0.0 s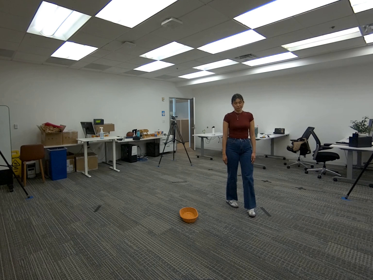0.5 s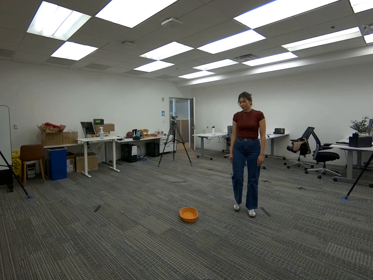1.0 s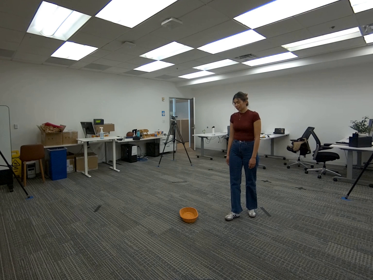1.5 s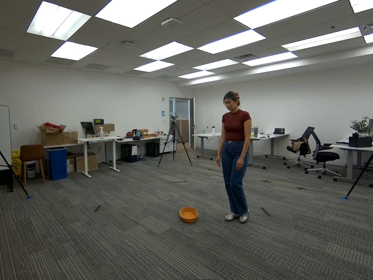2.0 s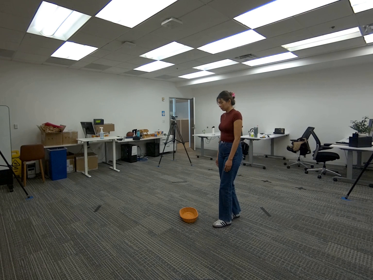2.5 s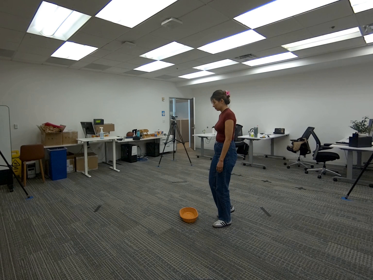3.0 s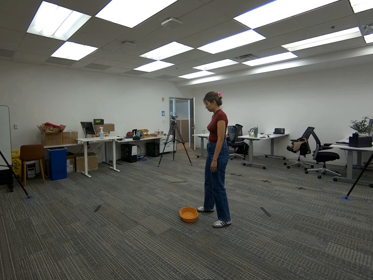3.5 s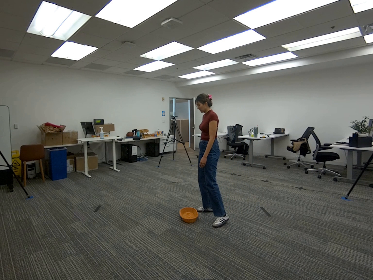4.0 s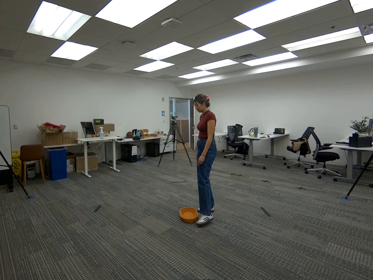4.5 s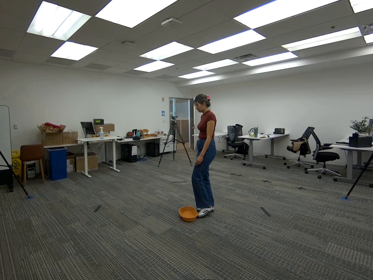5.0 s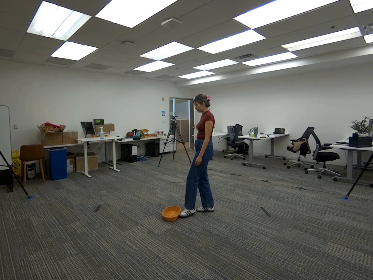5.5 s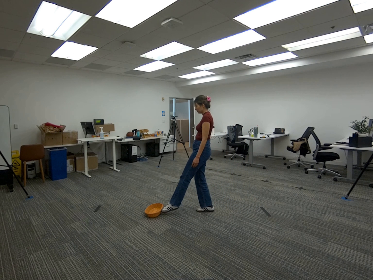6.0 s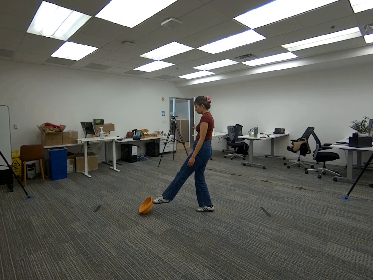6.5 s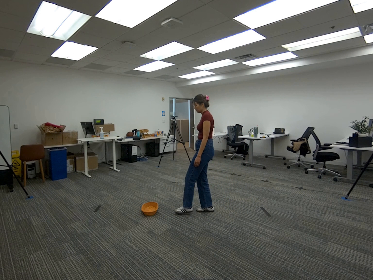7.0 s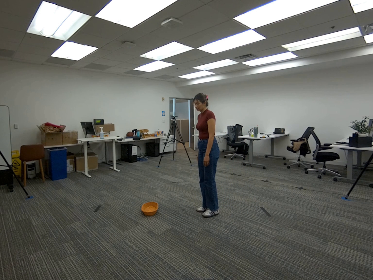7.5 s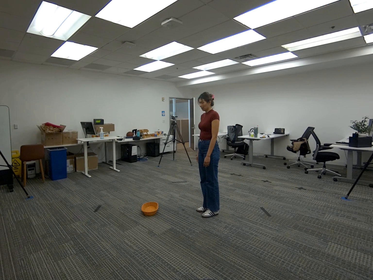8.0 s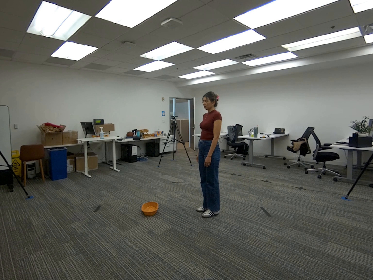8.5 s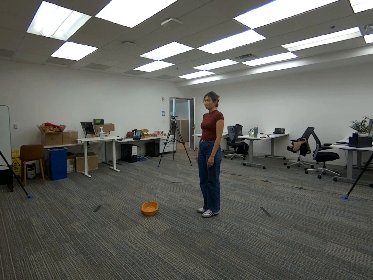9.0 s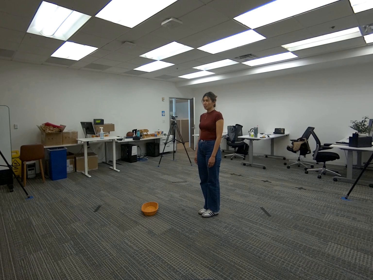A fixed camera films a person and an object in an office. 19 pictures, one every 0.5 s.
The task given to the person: Walk to the woven basket from the ground and use your left foot and push it to the side.
